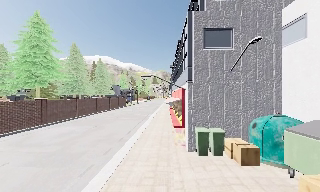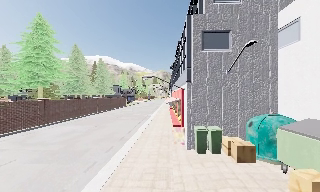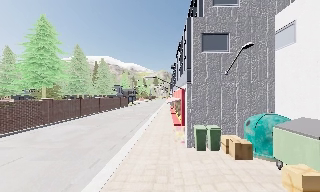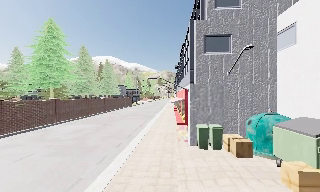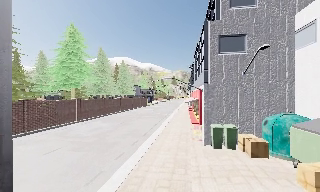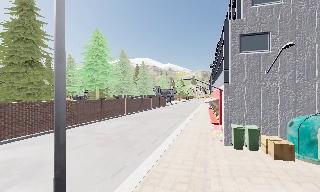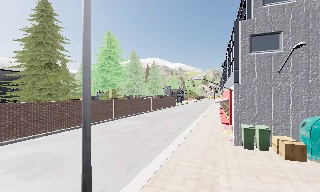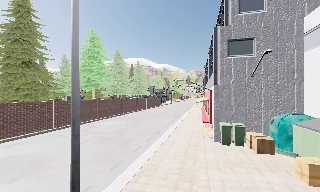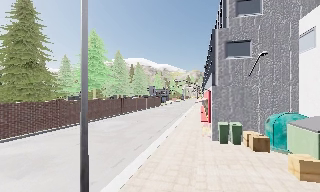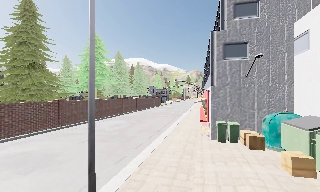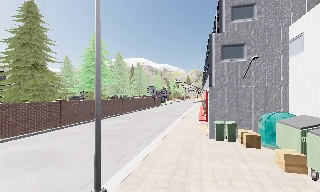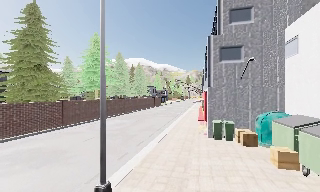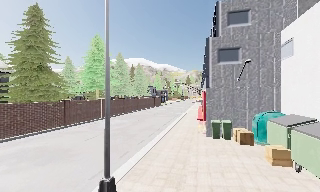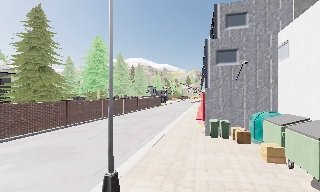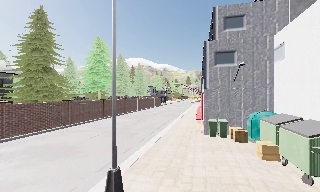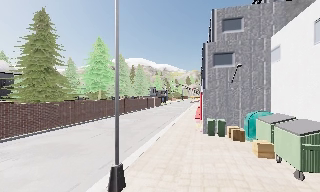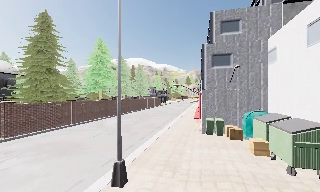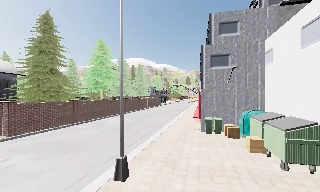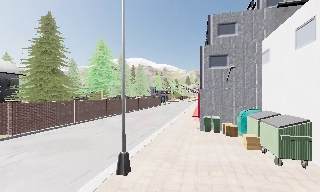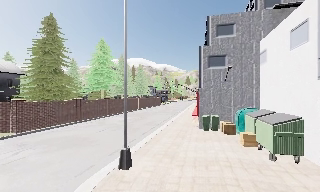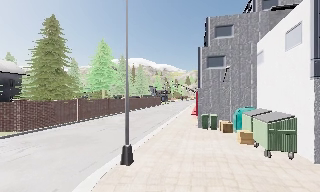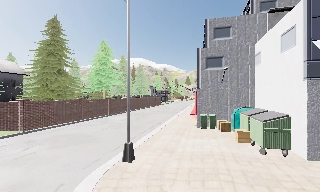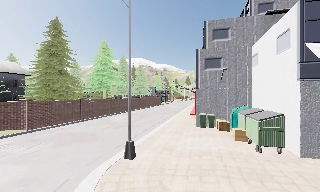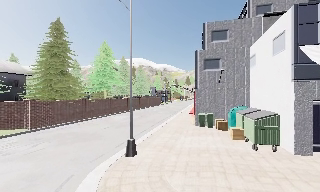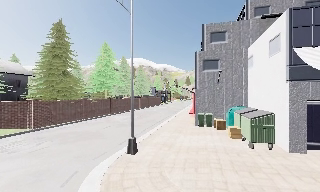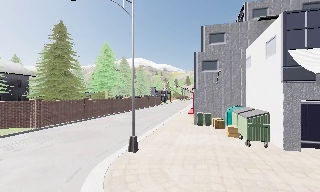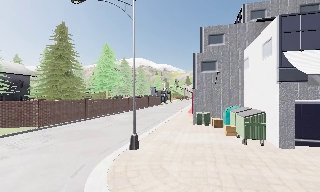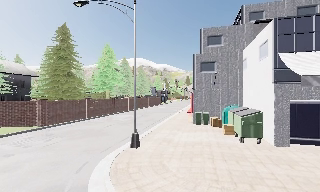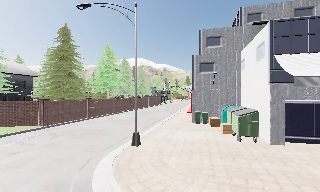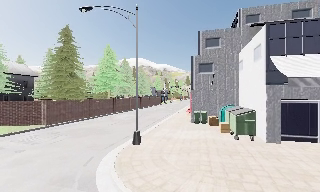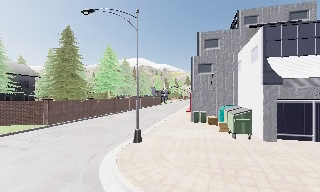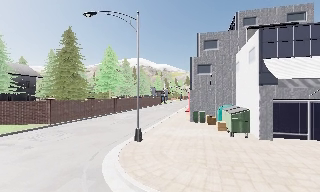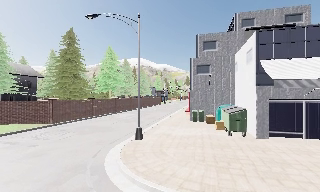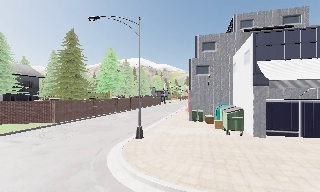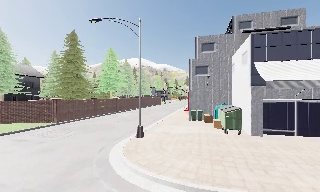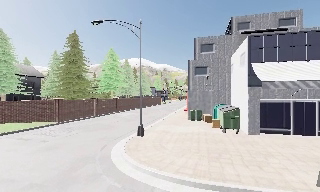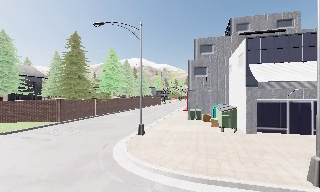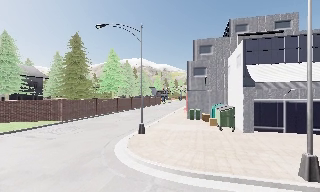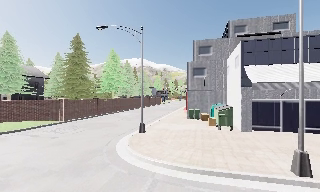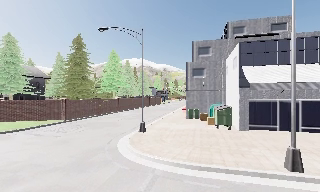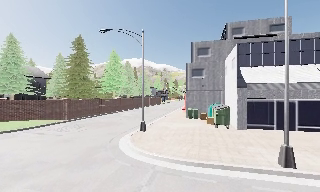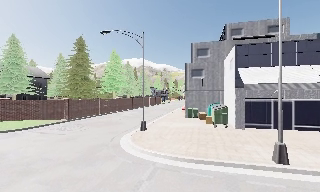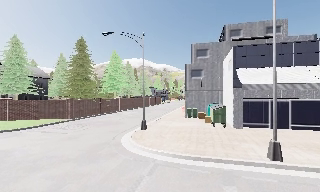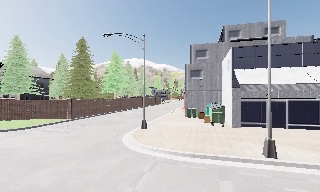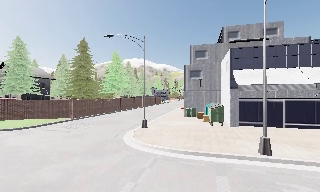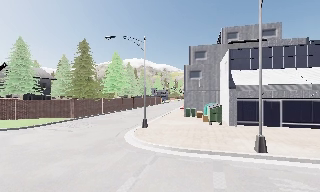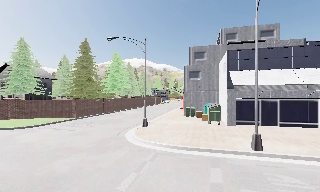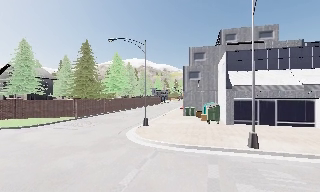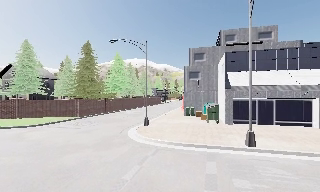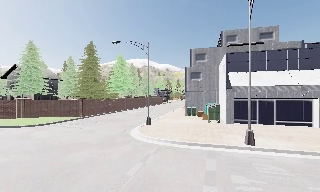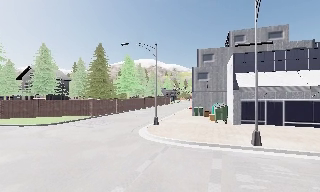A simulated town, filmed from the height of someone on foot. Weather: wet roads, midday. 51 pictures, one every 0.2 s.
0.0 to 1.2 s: The camera swings to its left by about 20 degrees, and the scene slides to the right. It travels backward, about 1.5 m, so what stands in front gets smaller.
1.2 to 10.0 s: The camera travels backward, about 12 m, so what stands in front gets smaller.
The film runs backward here.
